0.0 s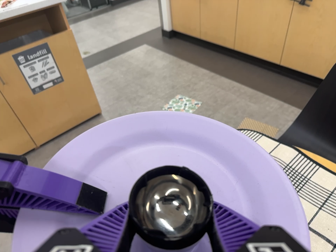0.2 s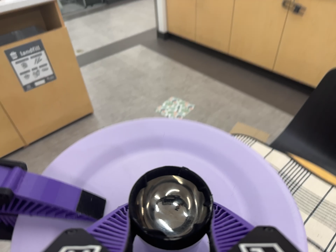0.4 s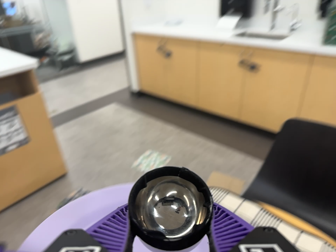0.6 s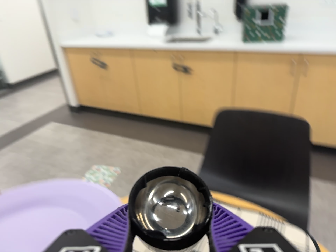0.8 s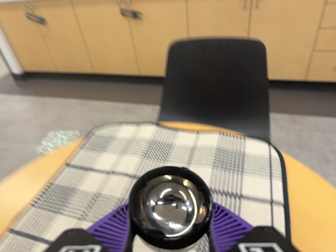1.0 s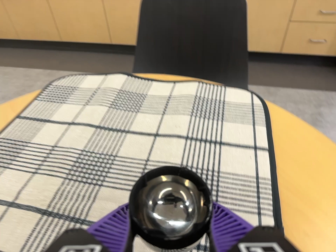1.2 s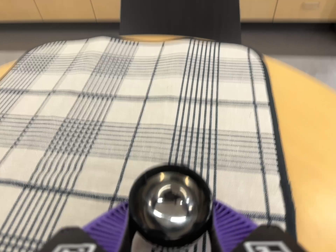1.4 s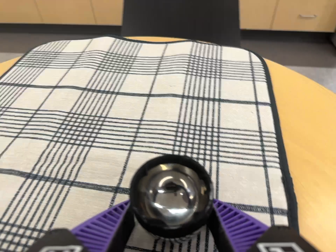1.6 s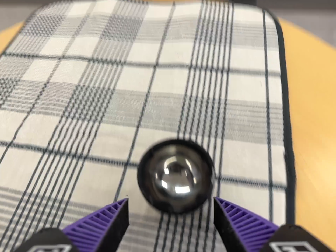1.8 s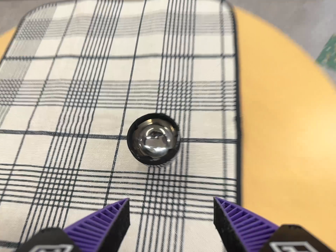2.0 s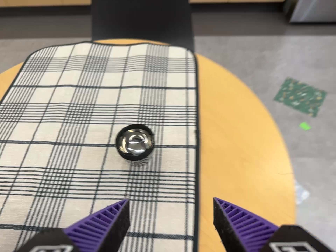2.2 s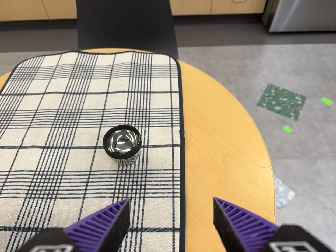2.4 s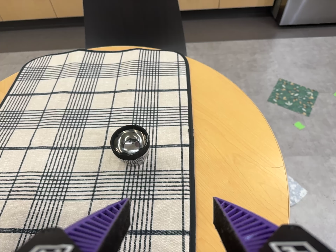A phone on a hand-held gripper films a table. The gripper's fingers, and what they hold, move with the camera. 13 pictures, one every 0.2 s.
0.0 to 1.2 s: The camera swings to its right by about 35 degrees, and the scene slides to the left. It travels toward the bottom of its view, forward and to its right, about 26 cm, so close, fixed things drift upward. It rolls about its line of sight by about 20 degrees, and the scene rotates counterclockwise.
1.2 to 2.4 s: The camera travels backward, about 24 cm, so what stands in front gets smaller.
The film runs forward here.
